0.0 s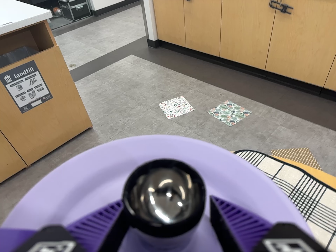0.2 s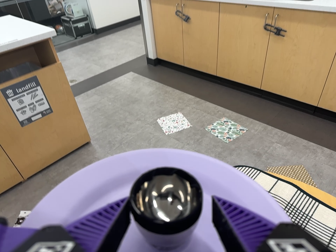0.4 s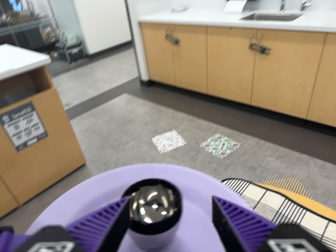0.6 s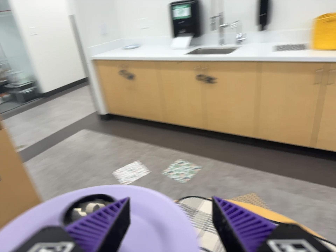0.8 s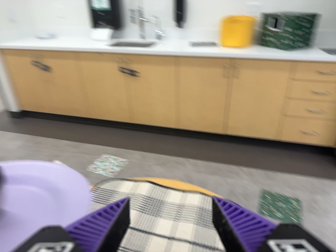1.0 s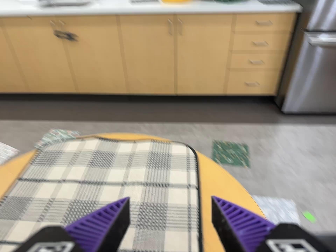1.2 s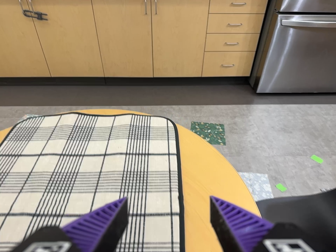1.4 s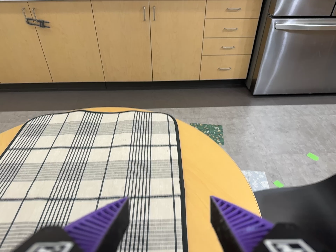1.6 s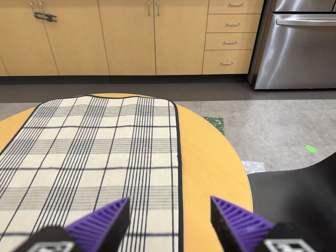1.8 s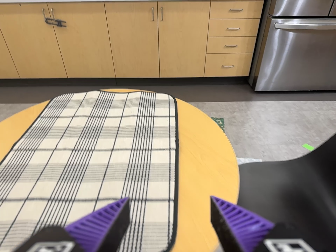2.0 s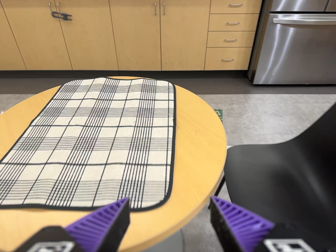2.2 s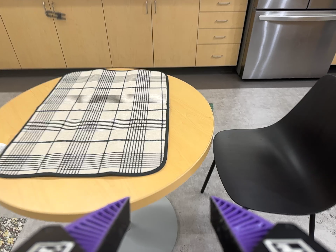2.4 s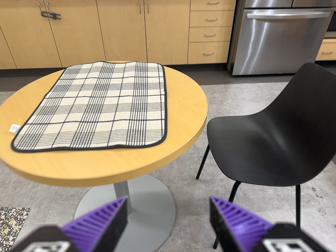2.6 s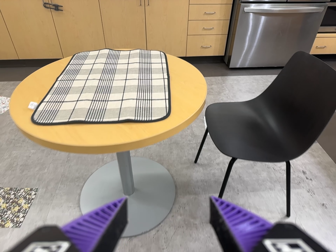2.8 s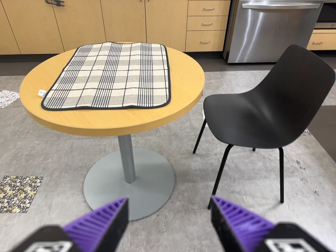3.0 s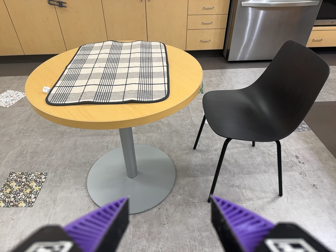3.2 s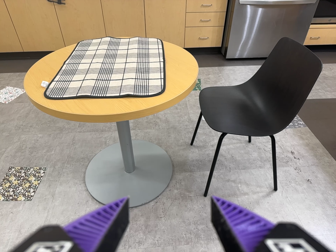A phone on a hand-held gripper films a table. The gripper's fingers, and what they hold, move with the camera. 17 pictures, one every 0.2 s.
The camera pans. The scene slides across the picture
to the left.
0.0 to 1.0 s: The camera swings to its right by about 35 degrees, and the scene slides to the left. It travels toward the bottom of its view, to its right and backward, about 22 cm. Its aim tips toward the top of its view by about 10 degrees. It rolls about its line of sight by about 15 degrees, and the scene rotates counterclockwise.
1.0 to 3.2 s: The camera travels backward and toward the bottom of its view, about 80 cm, so what stands in front gets smaller.
The film runs backward here.
